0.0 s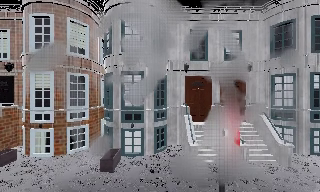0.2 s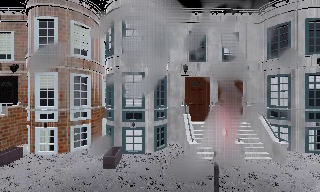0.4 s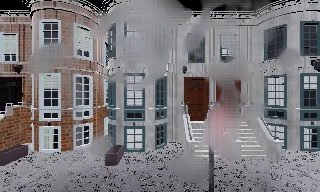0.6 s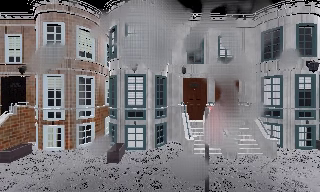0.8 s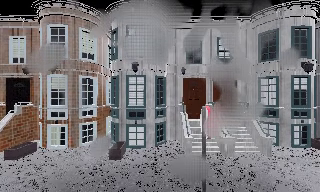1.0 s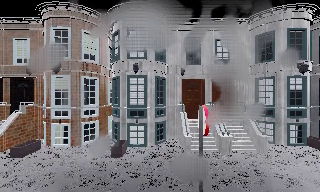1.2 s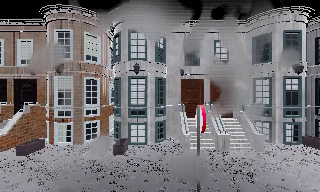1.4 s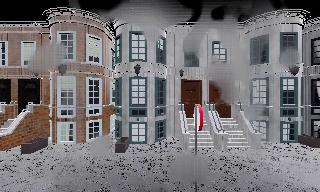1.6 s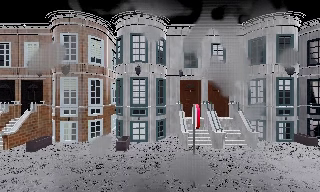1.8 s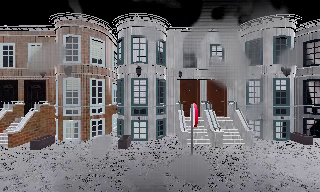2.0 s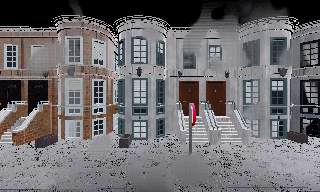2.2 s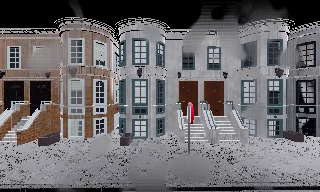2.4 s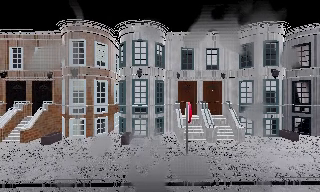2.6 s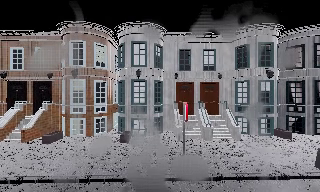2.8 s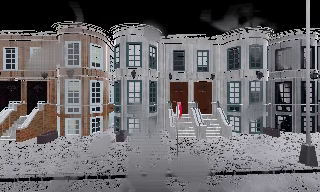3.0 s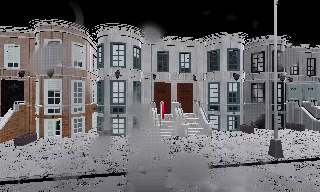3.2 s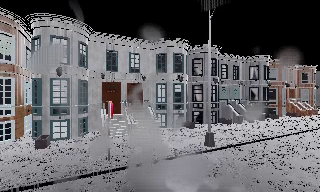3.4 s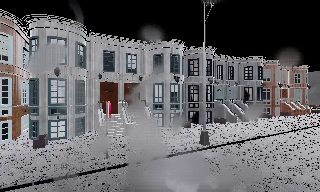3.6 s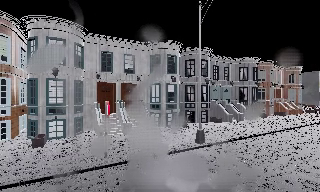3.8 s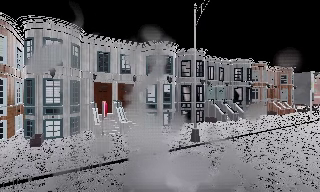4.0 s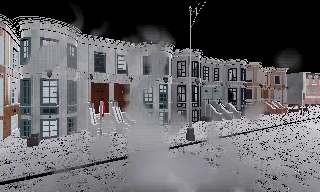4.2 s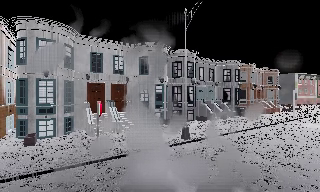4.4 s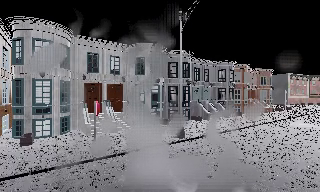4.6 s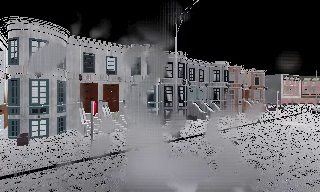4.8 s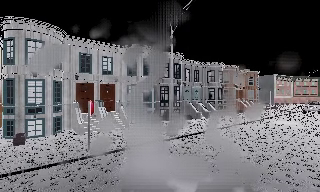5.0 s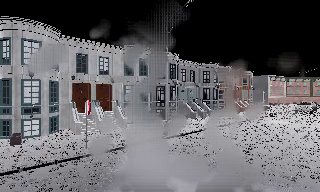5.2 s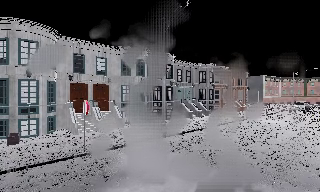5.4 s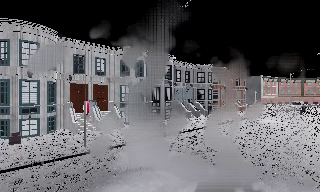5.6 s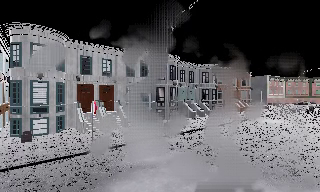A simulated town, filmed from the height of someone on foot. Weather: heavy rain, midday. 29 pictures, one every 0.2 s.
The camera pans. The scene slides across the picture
to the left.
The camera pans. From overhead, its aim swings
clockwise.
0.0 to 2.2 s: The camera travels backward, about 2.5 m, so what stands in front gets smaller.
2.2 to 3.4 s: The camera swings to its right by about 25 degrees, and the scene slides to the left. It travels backward, about 1.5 m, so what stands in front gets smaller.
3.4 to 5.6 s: The camera pans to its right, which is clockwise from overhead, by about 10 degrees. It travels backward, about 2.5 m, so what stands in front gets smaller.
The film runs backward here.
